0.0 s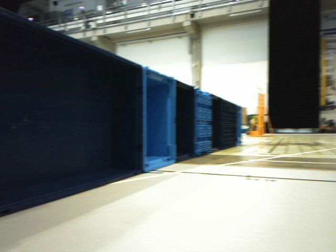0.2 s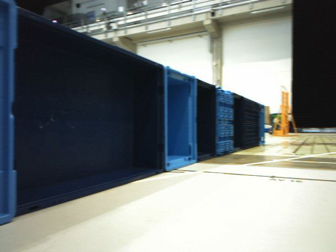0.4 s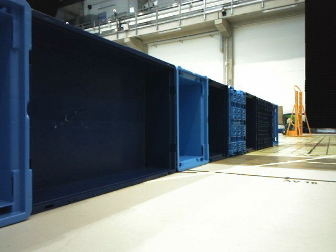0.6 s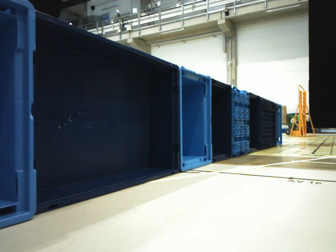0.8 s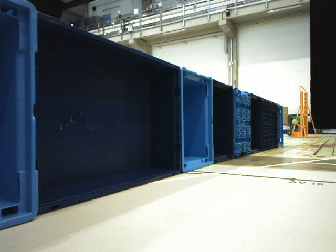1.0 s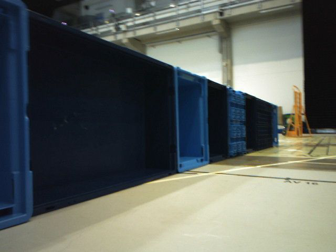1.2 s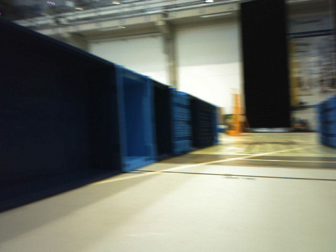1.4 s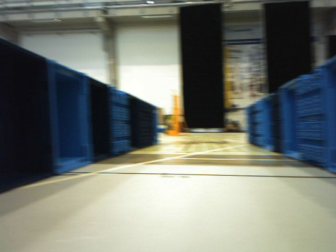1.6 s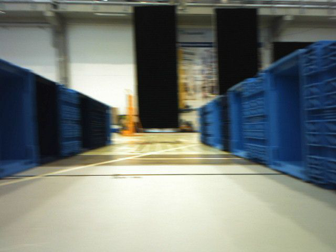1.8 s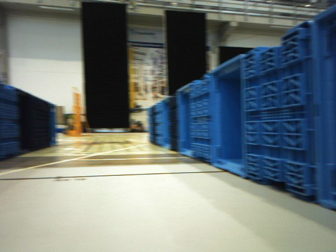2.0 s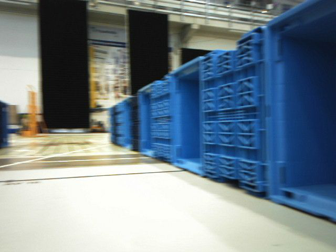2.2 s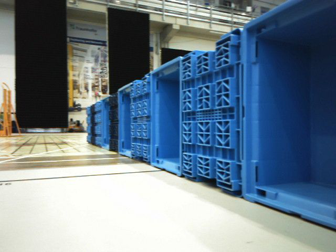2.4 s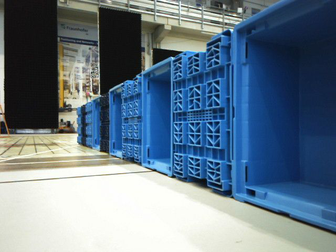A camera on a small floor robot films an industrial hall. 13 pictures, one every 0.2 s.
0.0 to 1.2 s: The camera shifts only a little, or ends up much as it began.
1.2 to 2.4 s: The camera swings to its right by about 40 degrees, and the scene slides to the left.
The film runs backward here.
